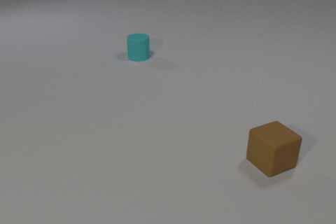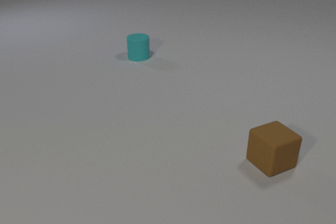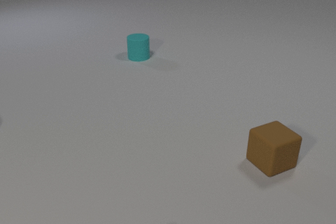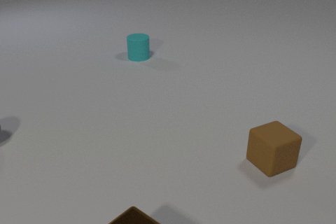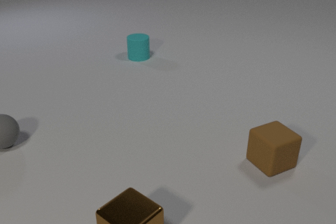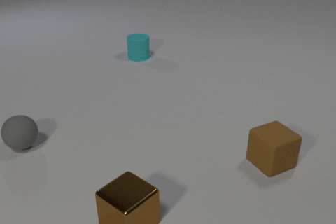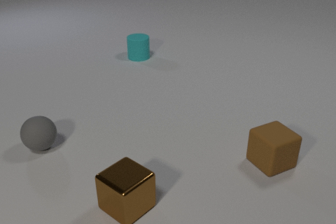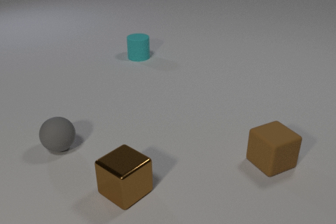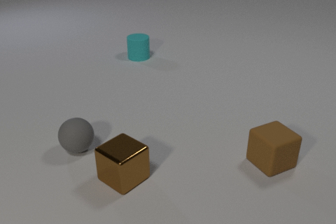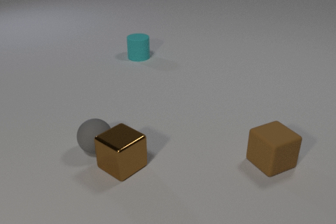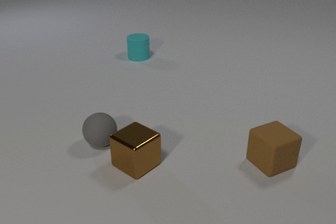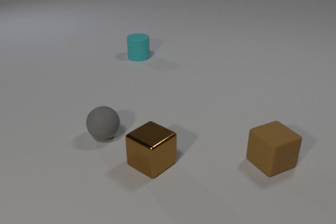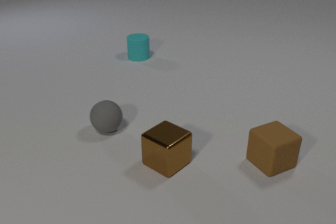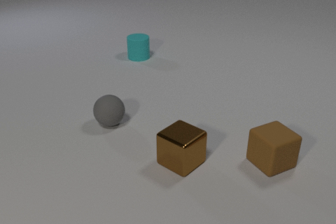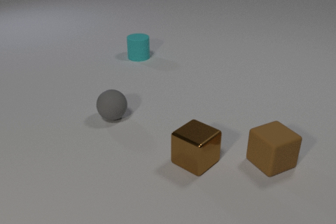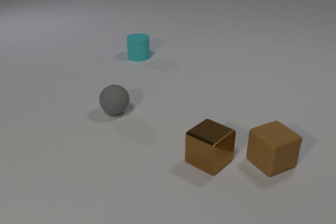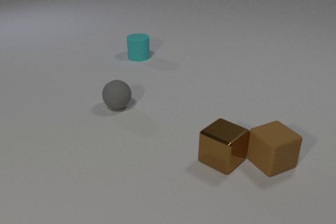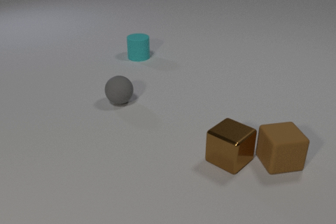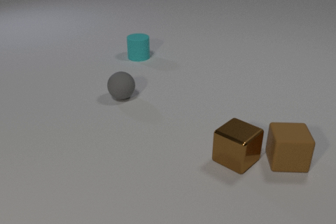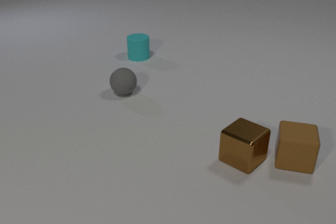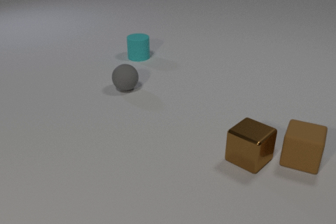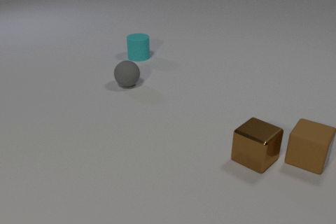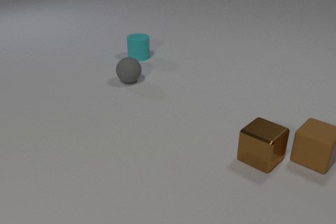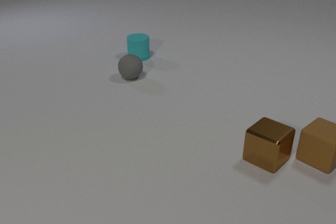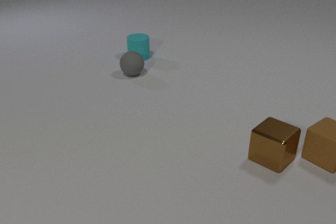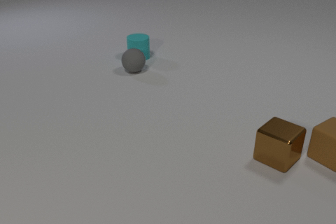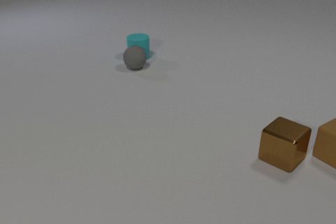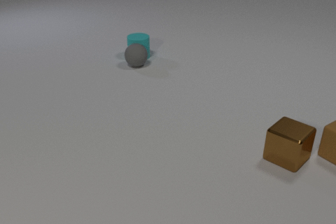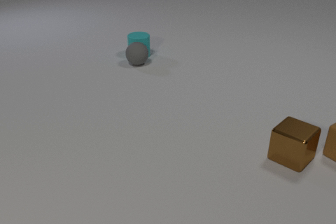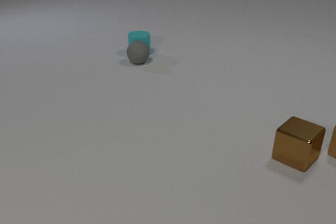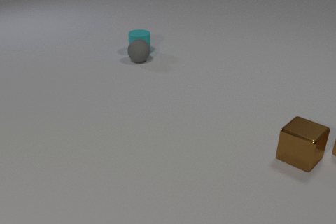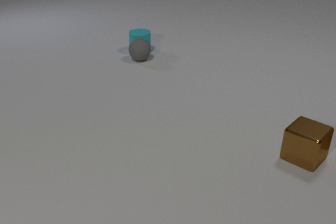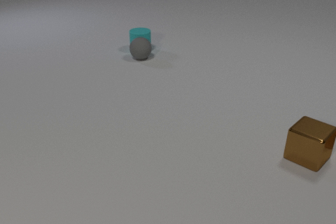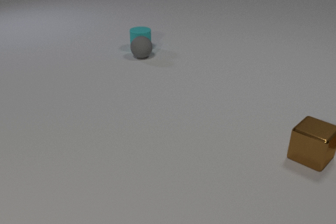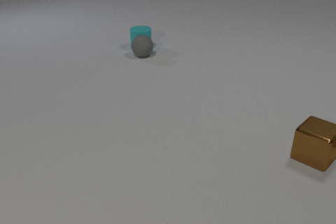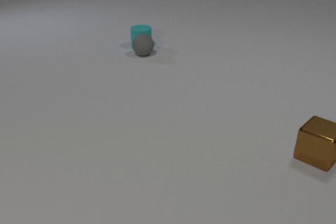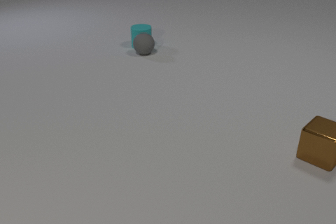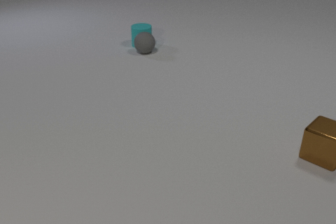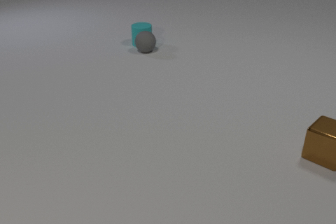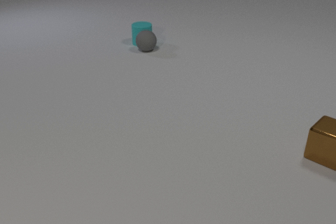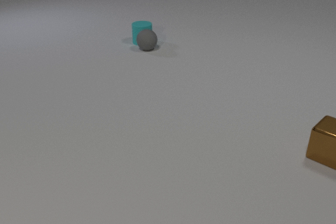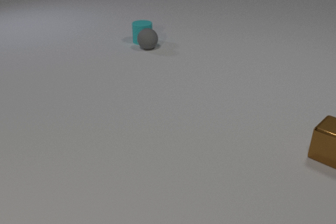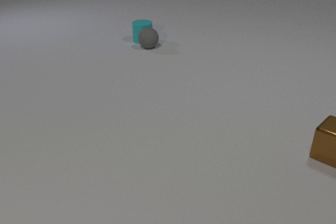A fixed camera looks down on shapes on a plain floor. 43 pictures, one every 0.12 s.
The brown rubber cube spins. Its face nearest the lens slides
to the left.
The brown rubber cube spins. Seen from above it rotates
clockwise.
0.00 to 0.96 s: The brown metal cube comes in at the bottom edge, slides away from the camera. The gray rubber sphere comes in at the left edge, rolls to the right and toward the camera.
0.96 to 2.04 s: The brown metal cube slides to the right. The gray rubber sphere rolls away from the camera and to the right. The brown rubber cube slides to the right. The brown metal cube and the gray rubber sphere collide. The brown metal cube and the brown rubber cube collide.
2.04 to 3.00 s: The brown metal cube slides to the right. The gray rubber sphere rolls away from the camera. The brown rubber cube slides to the right and away from the camera, spins so that its near face slides to the left, clockwise seen from above.
3.00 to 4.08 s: The brown metal cube slides to the right and away from the camera. The gray rubber sphere rolls away from the camera. The brown rubber cube slides to the right and away from the camera, leaves at the right edge. The cyan rubber cylinder slides away from the camera. The gray rubber sphere and the cyan rubber cylinder collide.
4.08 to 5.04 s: The brown metal cube slides to the right and away from the camera. The gray rubber sphere rolls away from the camera. The cyan rubber cylinder slides away from the camera.
What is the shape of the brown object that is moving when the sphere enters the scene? cube.
How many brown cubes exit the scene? 1.
Are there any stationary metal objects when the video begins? no.
